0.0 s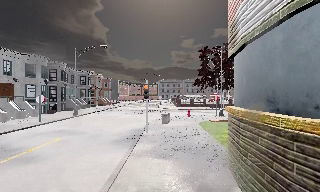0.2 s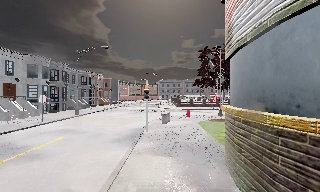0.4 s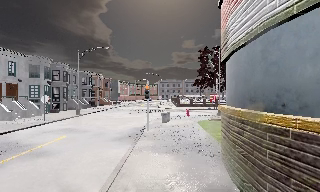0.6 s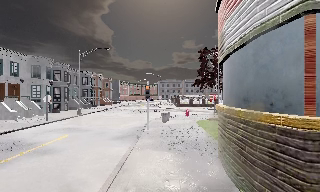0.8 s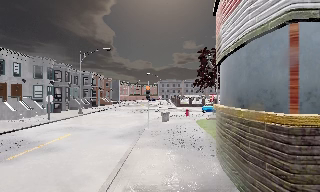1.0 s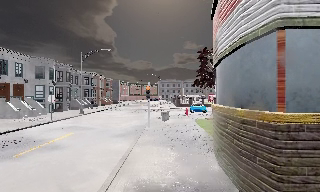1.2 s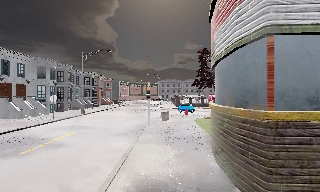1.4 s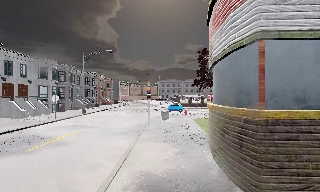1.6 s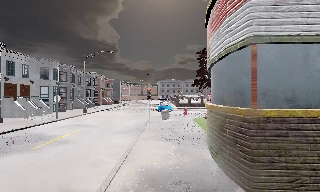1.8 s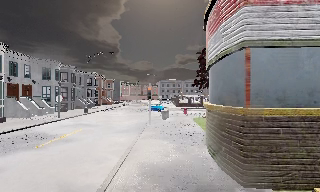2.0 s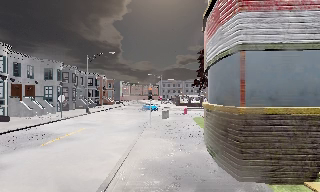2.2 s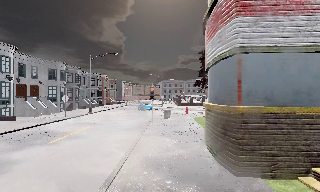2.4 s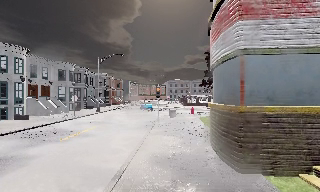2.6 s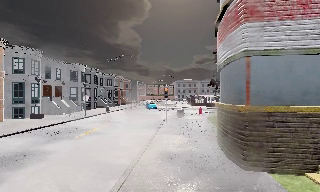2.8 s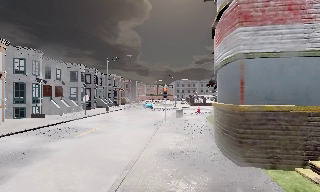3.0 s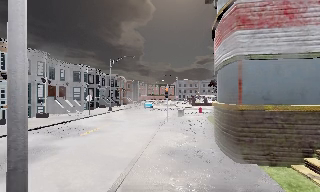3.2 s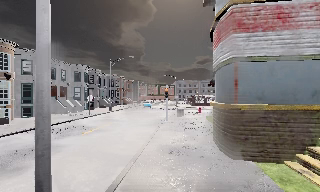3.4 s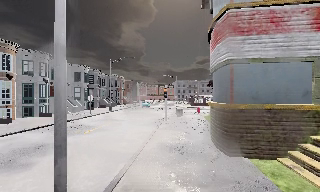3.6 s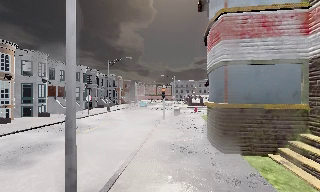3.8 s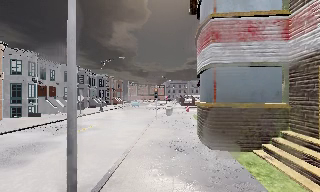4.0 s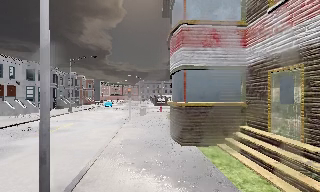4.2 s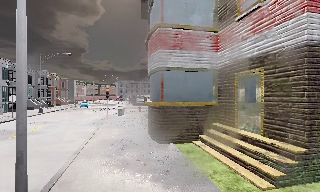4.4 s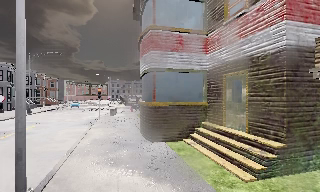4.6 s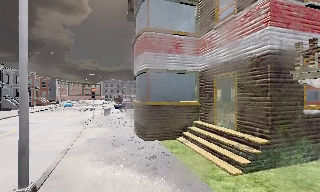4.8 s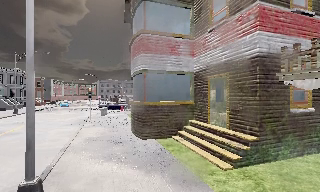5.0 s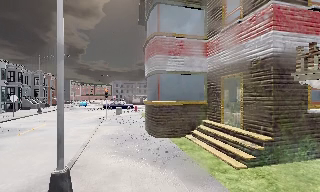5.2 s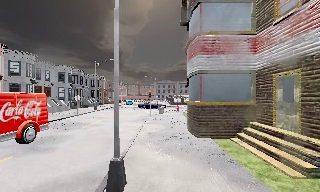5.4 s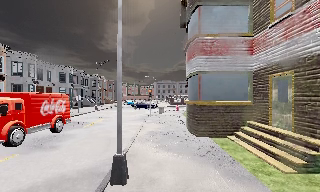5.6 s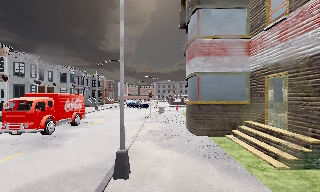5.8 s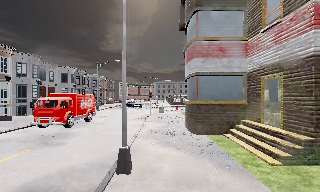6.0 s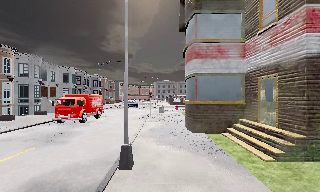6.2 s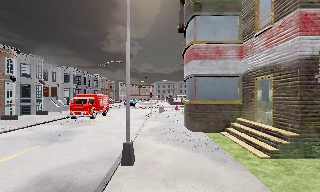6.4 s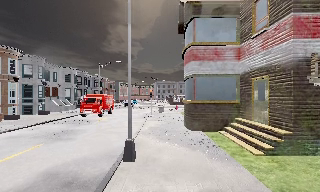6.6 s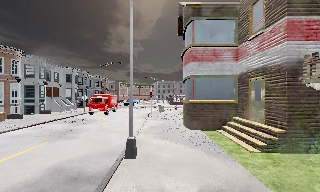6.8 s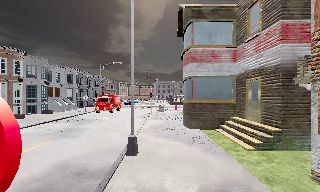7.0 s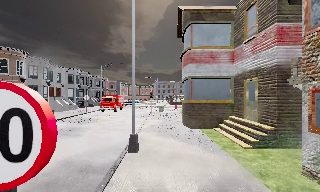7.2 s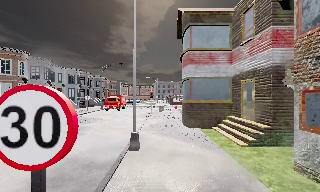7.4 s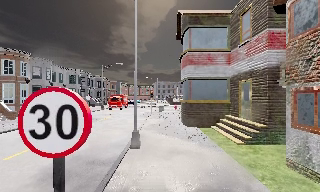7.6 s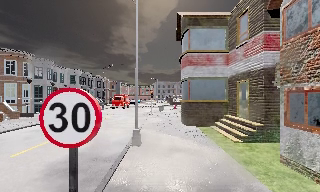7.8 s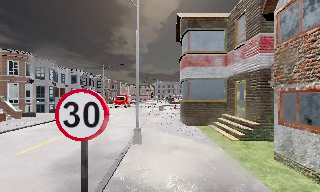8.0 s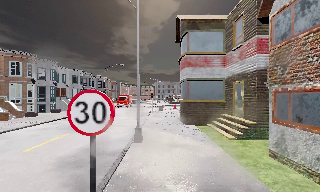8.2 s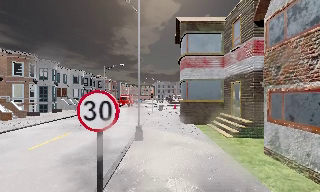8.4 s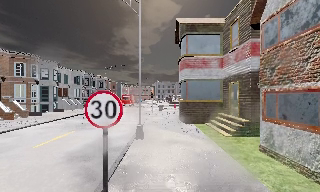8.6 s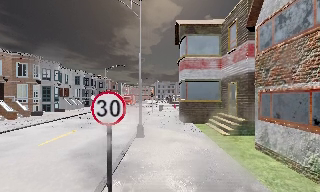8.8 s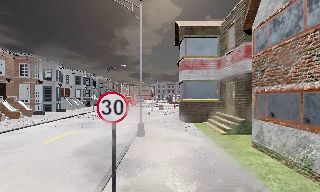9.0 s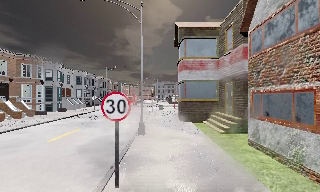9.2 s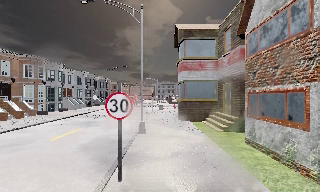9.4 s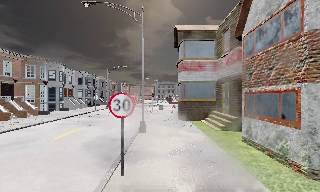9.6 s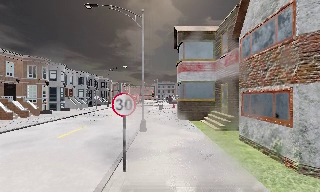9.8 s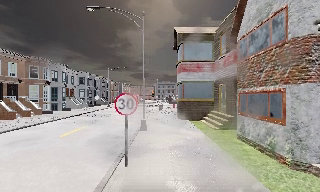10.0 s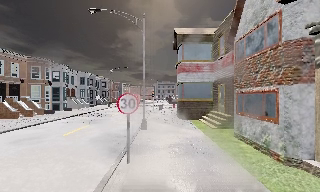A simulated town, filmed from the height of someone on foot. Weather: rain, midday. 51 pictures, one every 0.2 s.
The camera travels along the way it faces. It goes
backward.
0.0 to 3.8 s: The camera travels backward, about 5 m, so what stands in front gets smaller.
3.8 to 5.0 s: The scene slides to the left, as the camera pans about 20 degrees to its right. It travels backward, about 1.5 m, so what stands in front gets smaller.
5.0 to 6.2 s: The camera pans to its left, which is counterclockwise from overhead, by about 15 degrees. It travels backward, about 1.5 m, so what stands in front gets smaller.
6.2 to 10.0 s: The camera travels backward, about 5 m, so what stands in front gets smaller.
The film runs backward here.
